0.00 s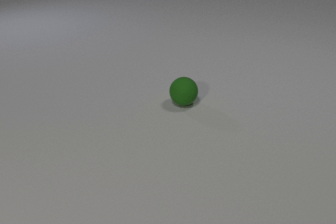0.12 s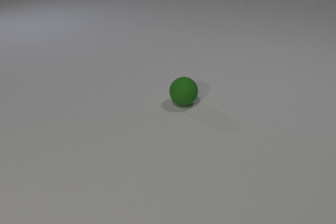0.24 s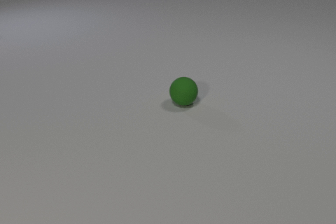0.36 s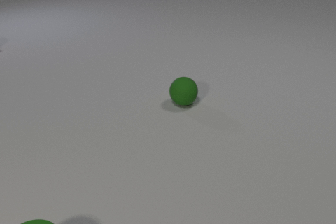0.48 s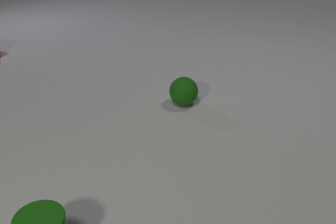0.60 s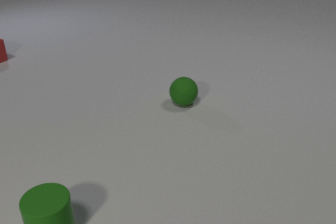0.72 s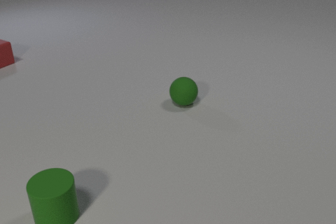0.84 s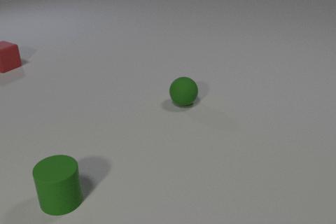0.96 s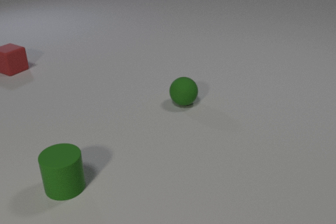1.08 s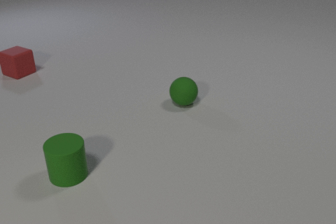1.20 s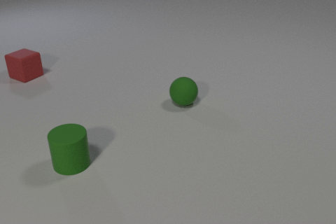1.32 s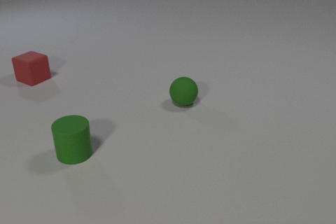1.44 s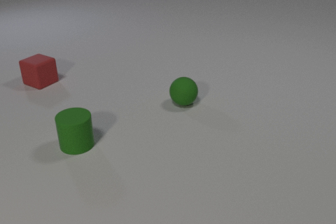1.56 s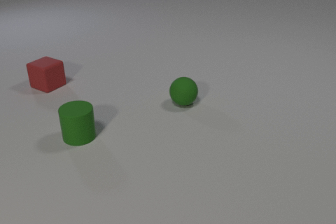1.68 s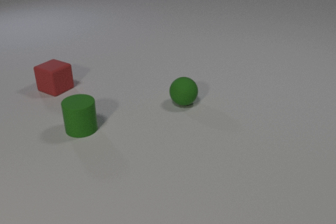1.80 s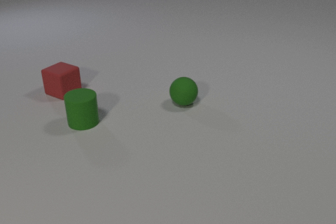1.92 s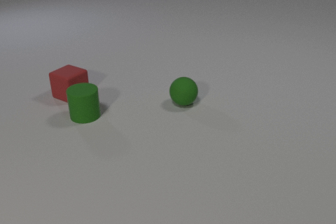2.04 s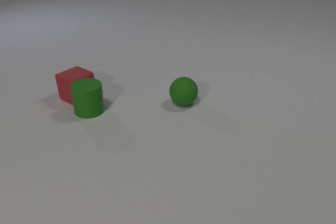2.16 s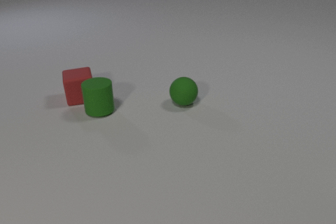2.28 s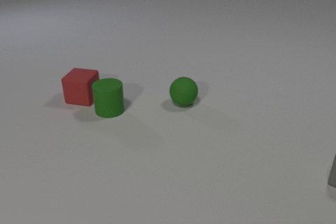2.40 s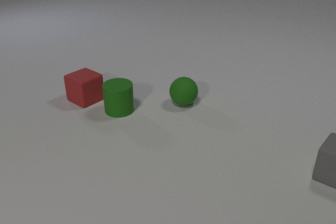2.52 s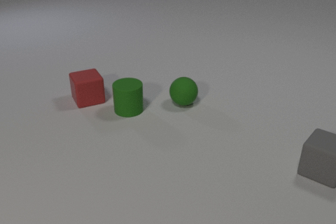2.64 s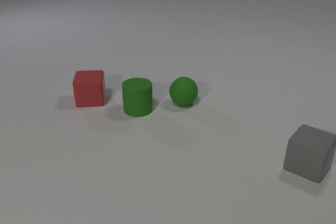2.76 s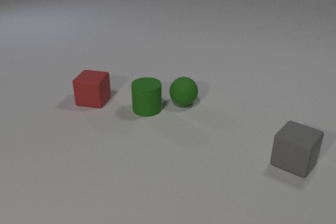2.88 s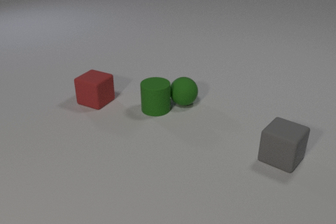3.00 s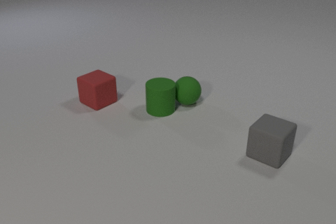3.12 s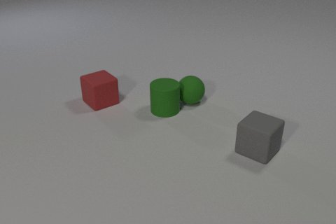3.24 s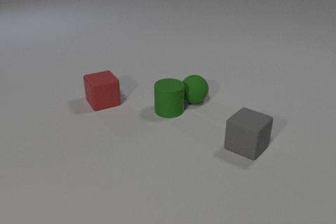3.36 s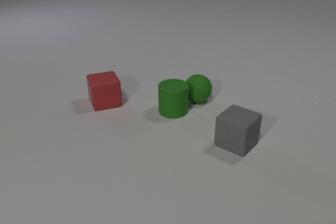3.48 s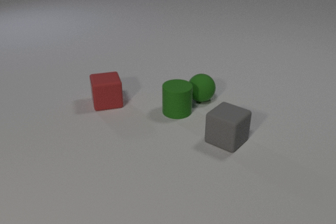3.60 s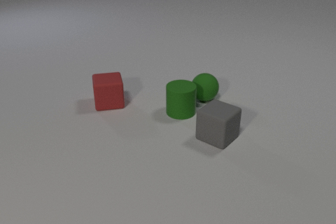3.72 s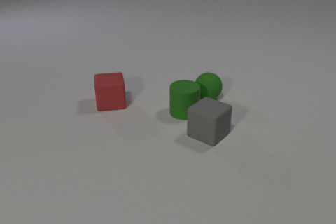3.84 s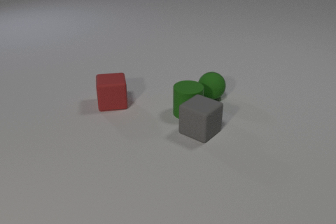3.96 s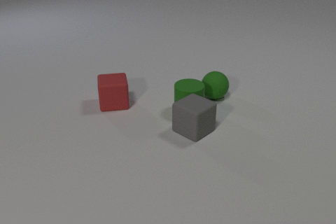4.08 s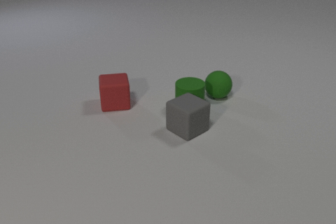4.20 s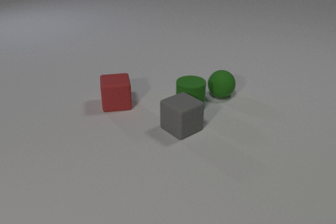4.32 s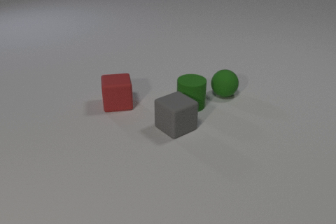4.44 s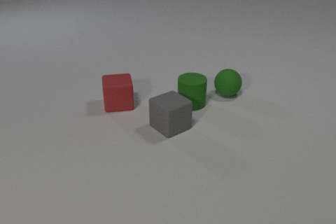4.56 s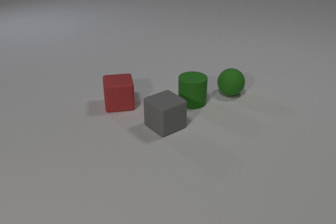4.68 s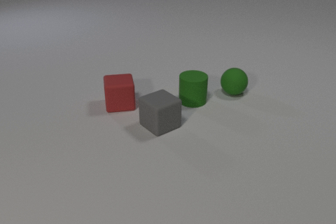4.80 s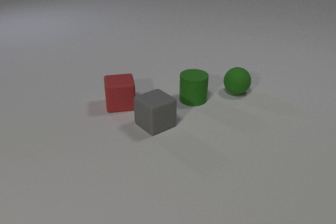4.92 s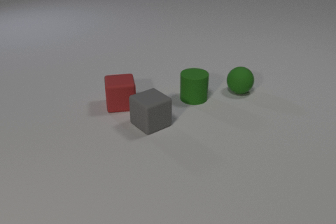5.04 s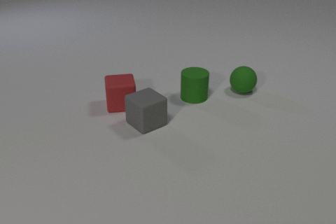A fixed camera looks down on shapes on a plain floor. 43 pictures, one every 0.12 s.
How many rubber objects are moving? 4.
What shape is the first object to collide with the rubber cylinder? cube.
How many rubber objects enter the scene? 3.
0.00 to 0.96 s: The green rubber cylinder comes in at the bottom edge, slides away from the camera. The red rubber cube comes in at the left edge, slides toward the camera and to the right.
0.96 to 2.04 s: The green rubber cylinder slides away from the camera. The red rubber cube slides toward the camera and to the right. The green rubber cylinder and the red rubber cube collide.
2.04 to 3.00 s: The green rubber cylinder slides to the right. The red rubber cube slides to the right and toward the camera, spins so that its near face slides to the left, clockwise seen from above. The gray rubber cube comes in at the right edge, slides to the left. The green rubber cylinder and the green rubber sphere collide.
3.00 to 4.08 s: The green rubber cylinder slides to the right. The red rubber cube slides to the right and toward the camera, spins clockwise seen from above by about 45 degrees, its near face sliding to the left. The green rubber sphere rolls to the right and away from the camera. The gray rubber cube slides to the left. The green rubber cylinder and the gray rubber cube collide.
4.08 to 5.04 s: The green rubber cylinder slides away from the camera. The red rubber cube slides to the right. The green rubber sphere rolls to the right and away from the camera. The gray rubber cube slides to the left.
